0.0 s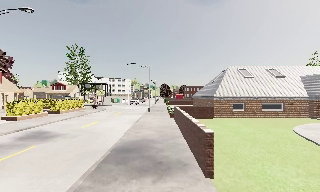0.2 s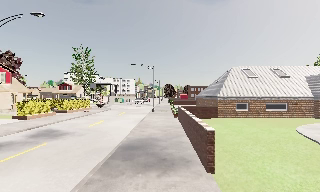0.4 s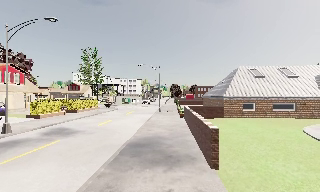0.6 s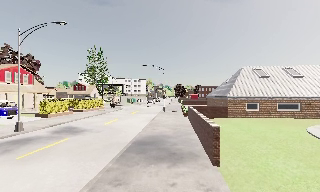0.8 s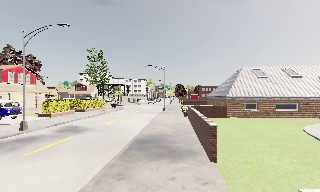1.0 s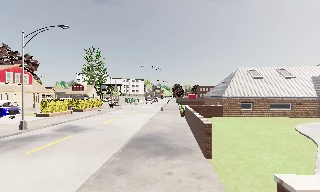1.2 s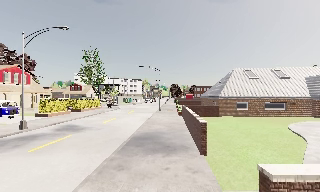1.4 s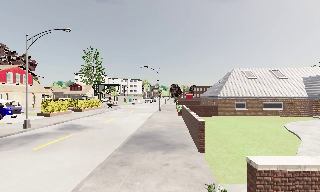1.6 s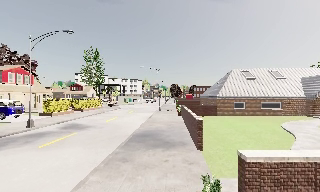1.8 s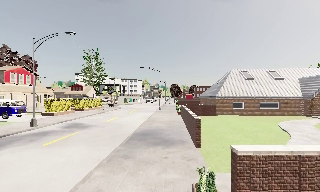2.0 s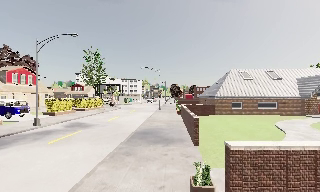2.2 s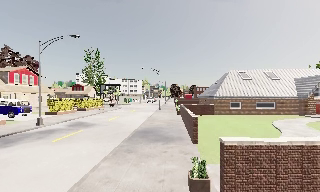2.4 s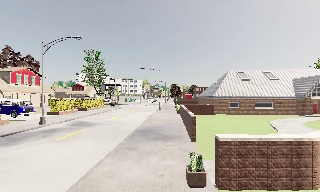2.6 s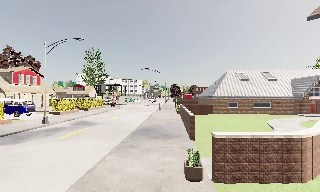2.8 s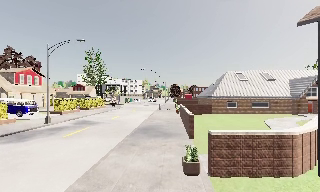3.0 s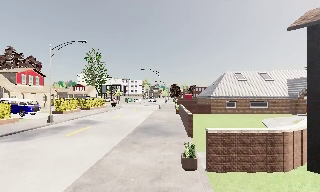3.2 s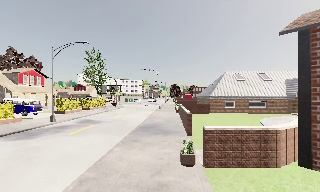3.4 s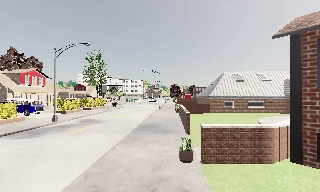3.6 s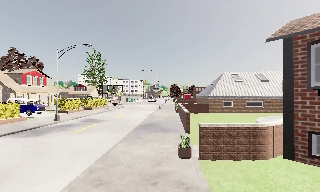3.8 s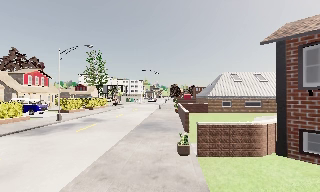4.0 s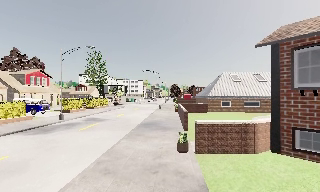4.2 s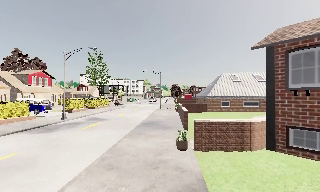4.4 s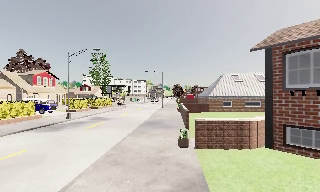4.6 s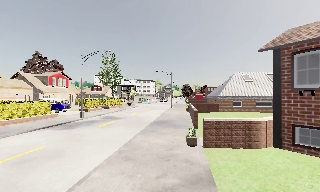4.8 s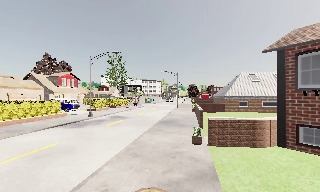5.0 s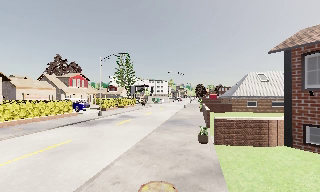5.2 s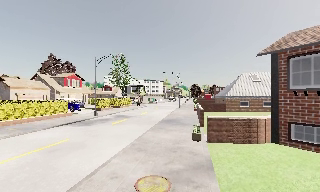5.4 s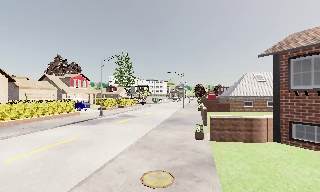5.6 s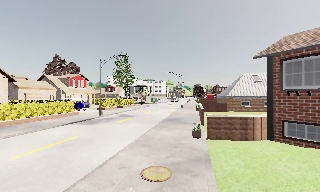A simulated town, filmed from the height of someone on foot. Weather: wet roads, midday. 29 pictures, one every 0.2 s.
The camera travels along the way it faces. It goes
backward.
0.0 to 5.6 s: The camera swings to its left by about 10 degrees, and the scene slides to the right. It travels backward, about 9 m, so what stands in front gets smaller.
The film runs backward here.
